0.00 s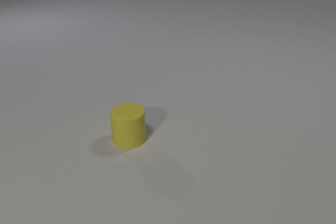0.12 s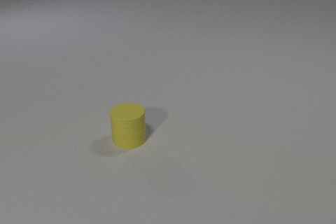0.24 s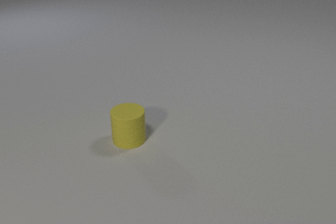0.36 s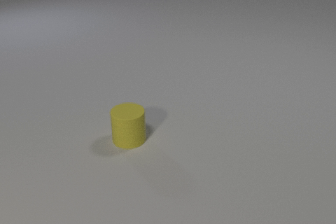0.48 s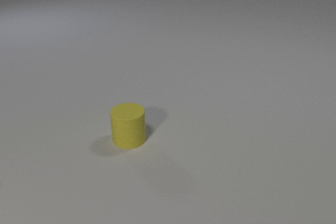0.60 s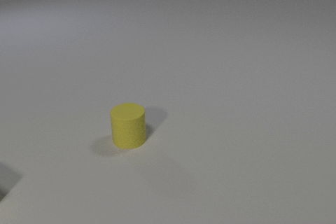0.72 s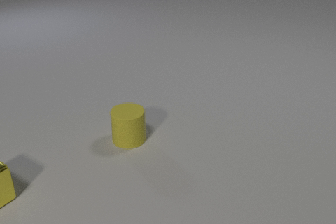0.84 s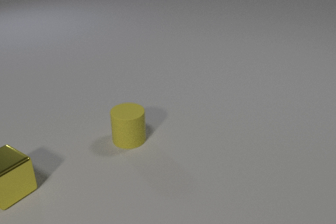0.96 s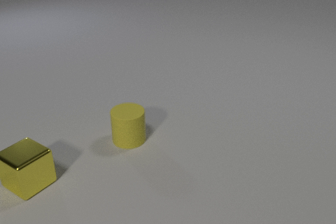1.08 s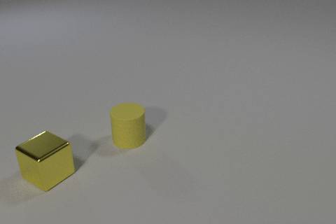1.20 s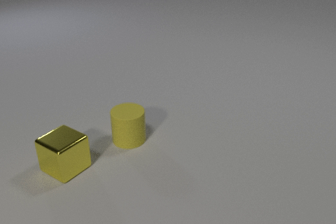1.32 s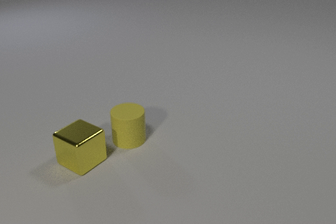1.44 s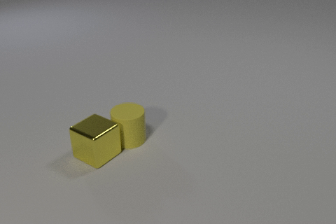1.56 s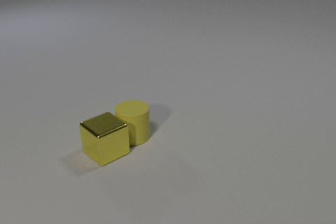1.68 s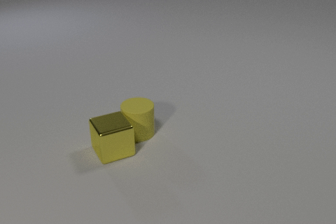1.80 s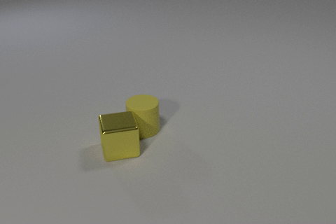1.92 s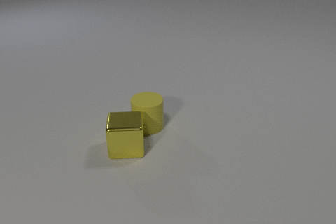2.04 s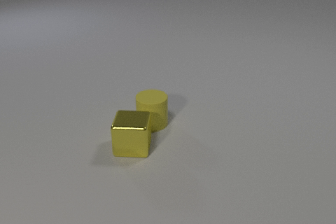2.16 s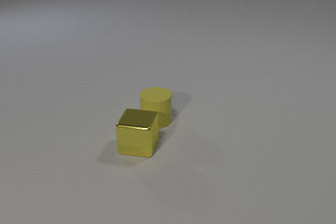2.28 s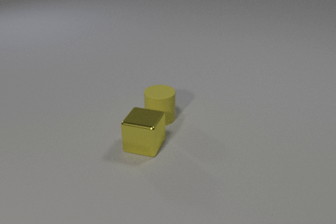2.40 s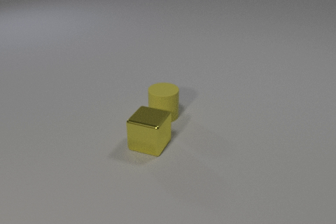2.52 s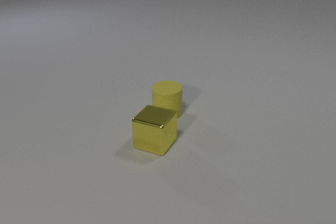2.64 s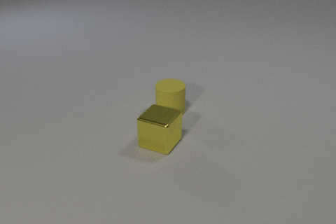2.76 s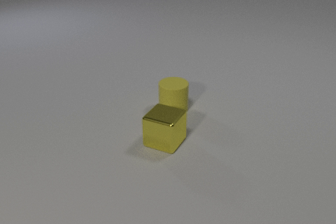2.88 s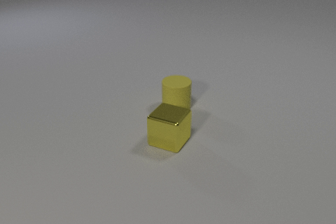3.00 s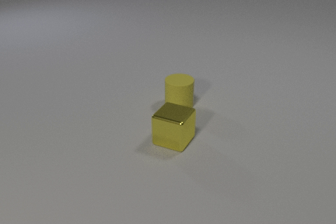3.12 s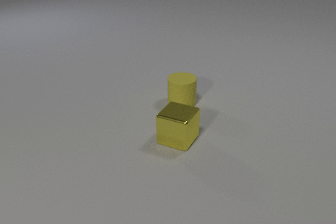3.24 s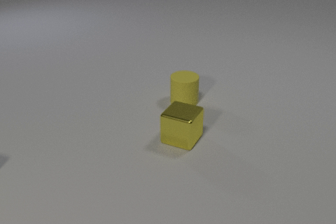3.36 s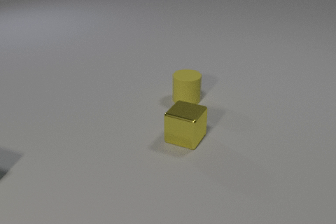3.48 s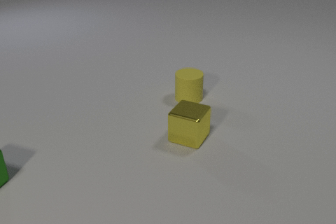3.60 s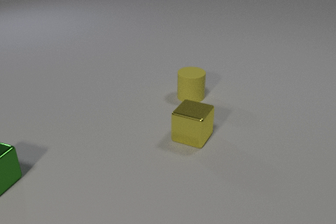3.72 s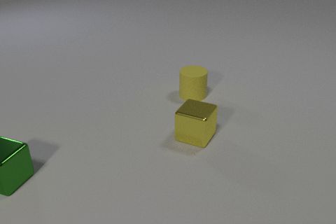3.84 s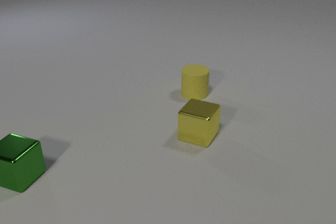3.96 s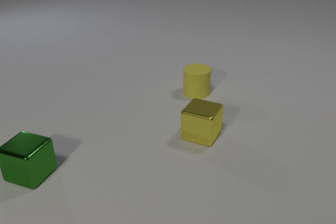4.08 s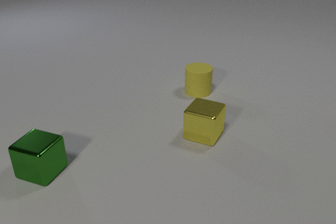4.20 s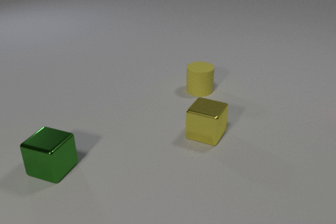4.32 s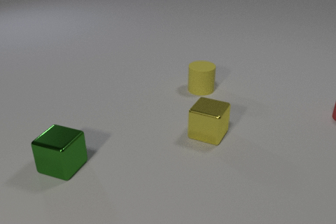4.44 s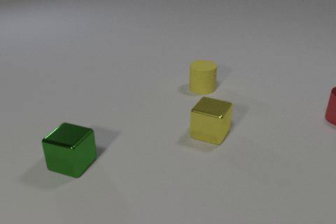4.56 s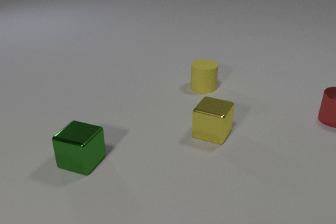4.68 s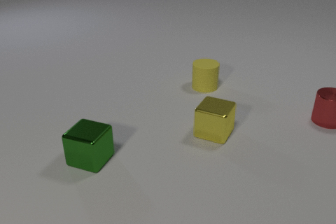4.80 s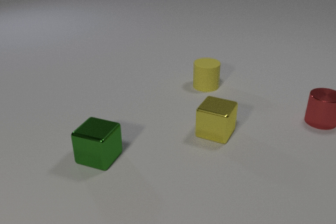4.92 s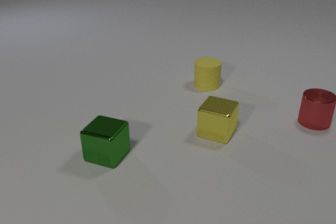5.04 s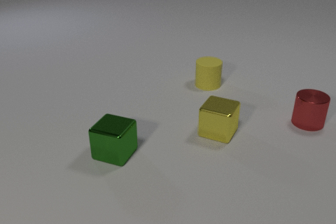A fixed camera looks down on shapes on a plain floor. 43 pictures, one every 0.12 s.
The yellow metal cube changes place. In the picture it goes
to the right.
The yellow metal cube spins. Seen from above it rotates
clockwise.
0.00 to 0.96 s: The yellow metal cube comes in at the left edge, slides to the right.
0.96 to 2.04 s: The yellow metal cube slides to the right, spins so that its near face slides to the left, clockwise seen from above. The yellow rubber cylinder slides away from the camera and to the right. The yellow metal cube and the yellow rubber cylinder collide.
2.04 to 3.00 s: The yellow metal cube slides to the right, spins so that its near face slides to the left, clockwise seen from above. The yellow rubber cylinder slides away from the camera and to the right.
3.00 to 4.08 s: The yellow metal cube slides to the right. The yellow rubber cylinder slides away from the camera and to the right. The green metal cube comes in at the left edge, slides to the right.
4.08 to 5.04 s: The yellow metal cube slides to the right. The yellow rubber cylinder slides away from the camera and to the right. The red metal cylinder comes in at the right edge, slides to the left and toward the camera. The green metal cube slides to the right.
What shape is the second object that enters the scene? cube.
Are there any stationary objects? no.
How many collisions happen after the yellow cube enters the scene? 1.
